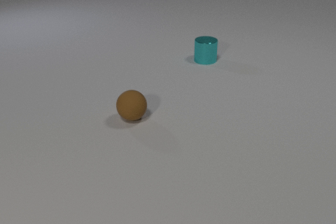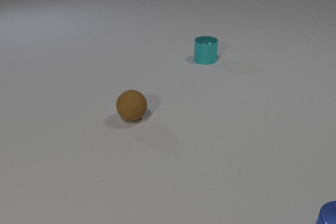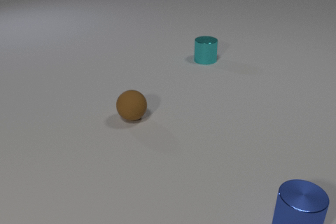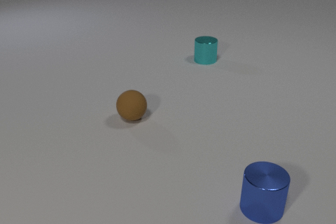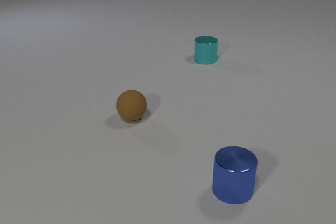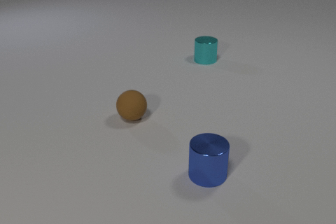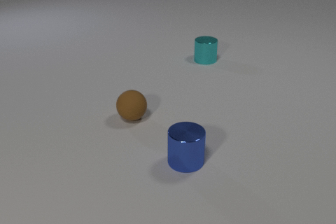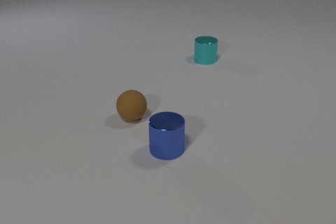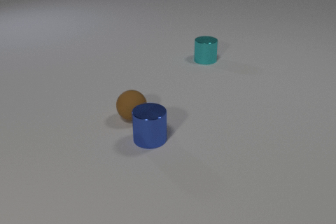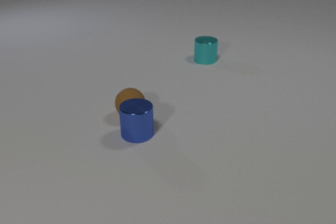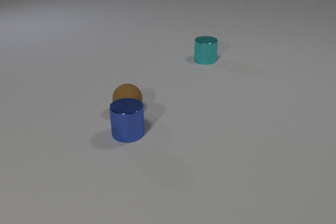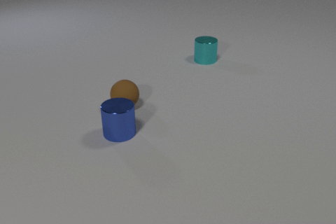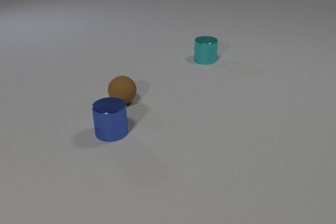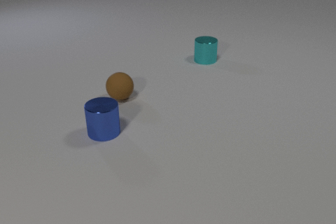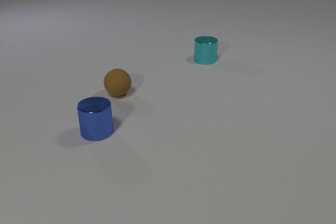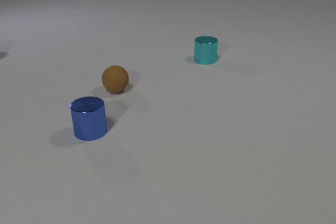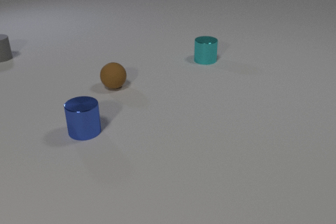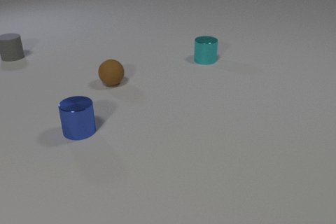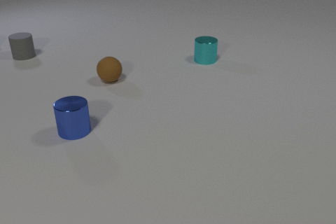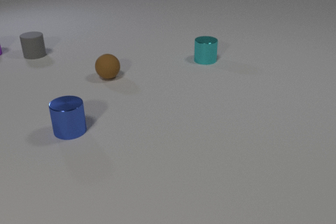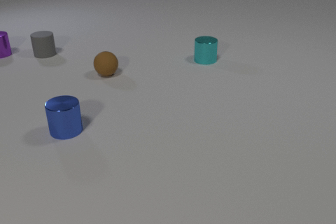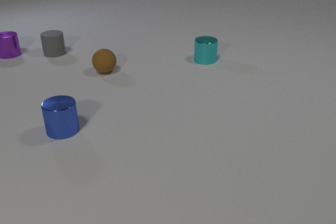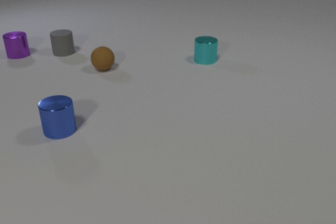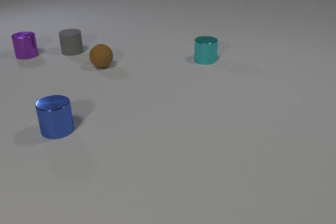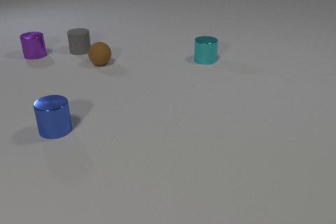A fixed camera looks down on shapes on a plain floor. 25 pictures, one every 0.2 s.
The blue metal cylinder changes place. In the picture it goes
to the left.
The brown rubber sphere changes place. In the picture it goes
away from the camera.
0.0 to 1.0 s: The blue metal cylinder comes in at the bottom edge, slides to the left and away from the camera.
1.0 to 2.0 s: The blue metal cylinder slides to the left and away from the camera. The brown rubber sphere rolls away from the camera. The blue metal cylinder and the brown rubber sphere collide.
2.0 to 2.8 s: The blue metal cylinder slides to the left. The brown rubber sphere rolls away from the camera.
2.8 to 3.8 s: The blue metal cylinder slides to the left. The brown rubber sphere rolls away from the camera. The purple metal cylinder comes in at the left edge. The gray rubber cylinder comes in at the left edge, slides to the right.
3.8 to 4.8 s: The blue metal cylinder slides to the left. The brown rubber sphere rolls away from the camera. The purple metal cylinder slides to the right and toward the camera. The gray rubber cylinder slides to the right.
How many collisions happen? 1.
How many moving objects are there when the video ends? 4.
How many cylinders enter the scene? 3.
